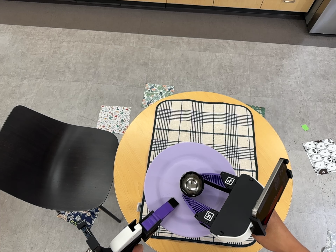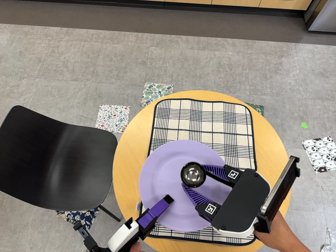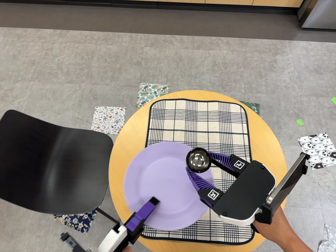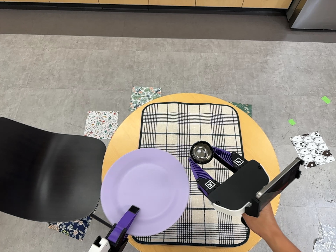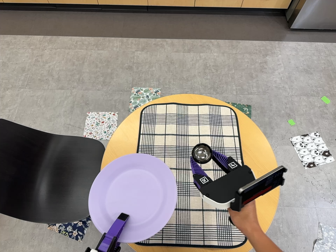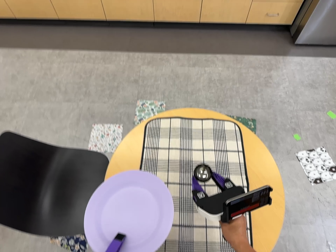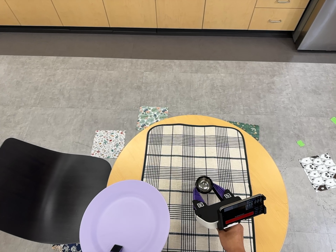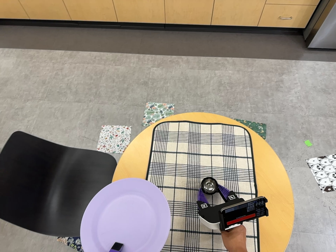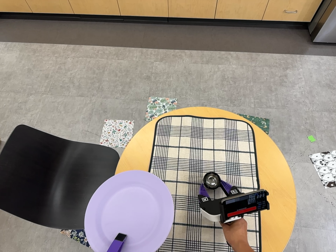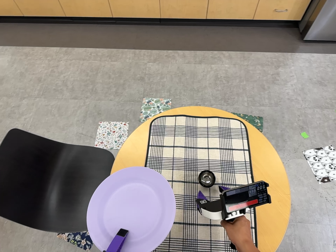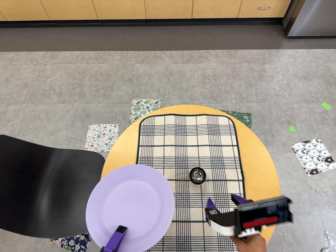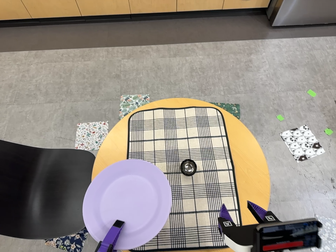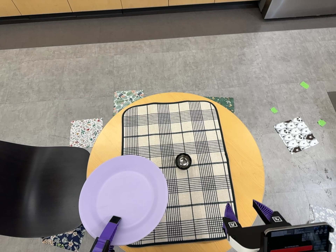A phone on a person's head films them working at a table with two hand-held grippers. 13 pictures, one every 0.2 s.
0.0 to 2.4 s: The camera travels to its right, about 7 cm, so close, fixed things drift to the left. It rolls about its line of sight by about 10 degrees, and the scene rotates counterclockwise.
The film runs forward here.
